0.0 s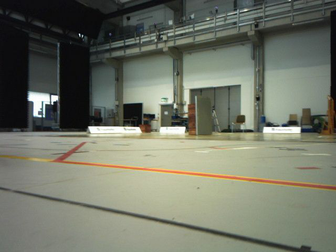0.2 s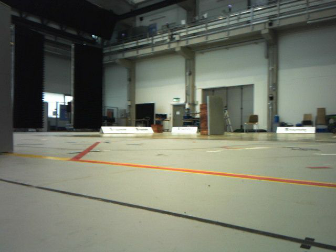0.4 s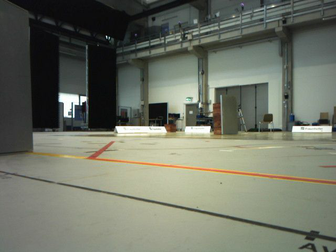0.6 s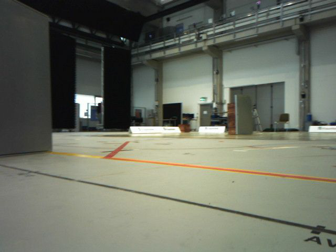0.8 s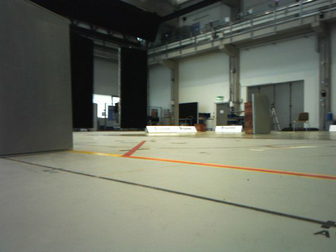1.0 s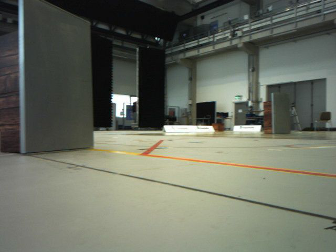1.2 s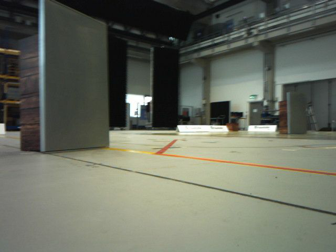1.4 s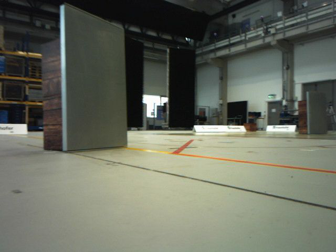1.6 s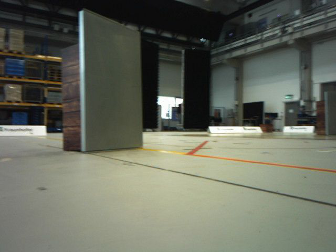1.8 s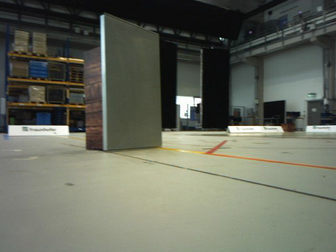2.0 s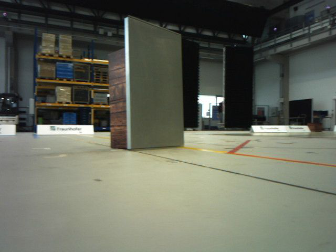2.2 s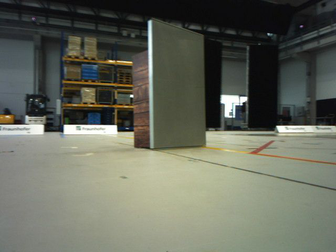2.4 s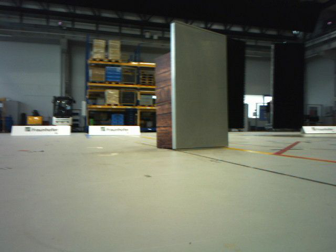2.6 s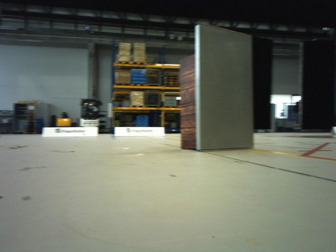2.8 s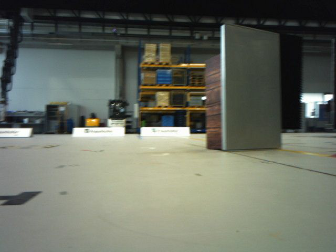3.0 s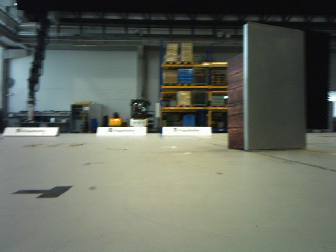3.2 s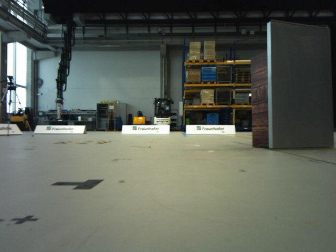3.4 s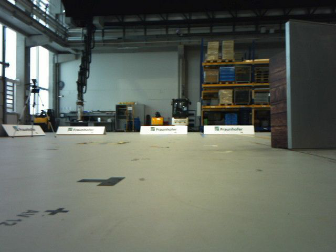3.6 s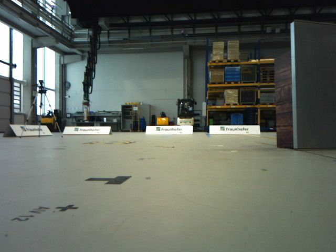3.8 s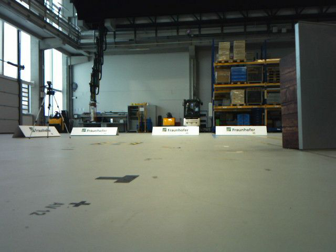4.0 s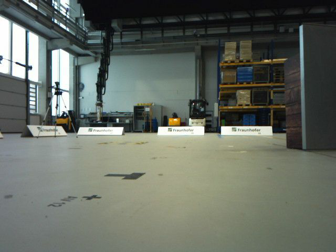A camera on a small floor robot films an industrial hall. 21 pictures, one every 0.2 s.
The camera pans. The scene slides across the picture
to the right.
The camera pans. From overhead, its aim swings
counterclockwise.
0.0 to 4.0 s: The scene slides to the right, as the camera pans about 65 degrees to its left. It travels backward, about 0.7 m.
The film runs backward here.
